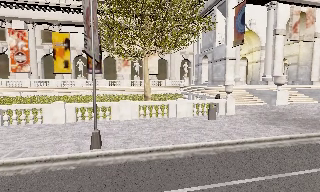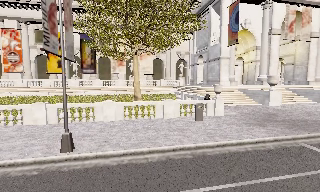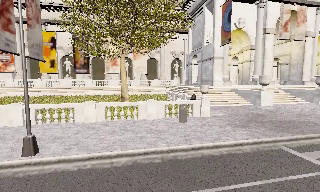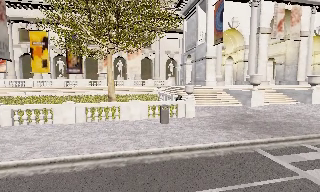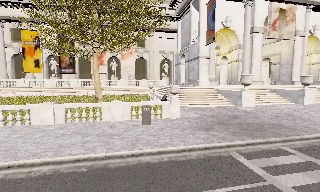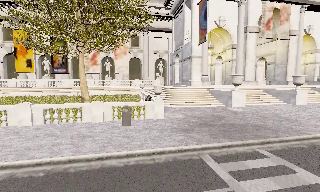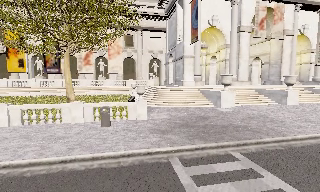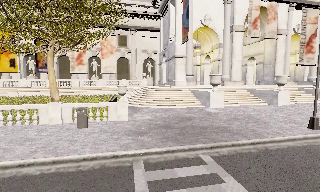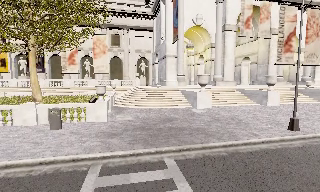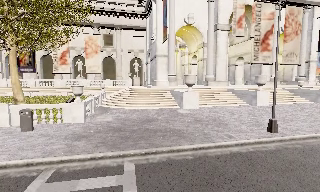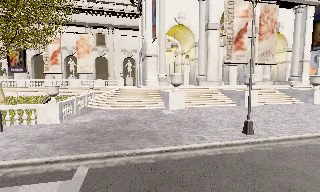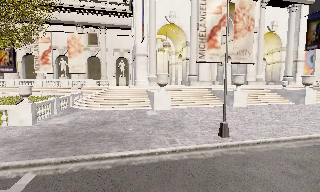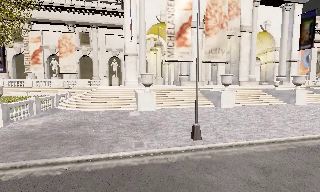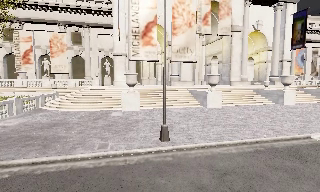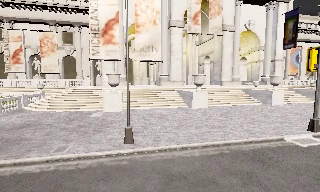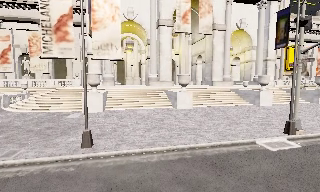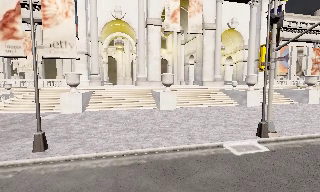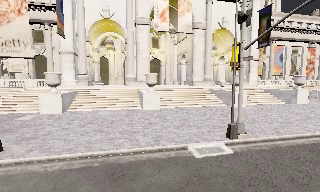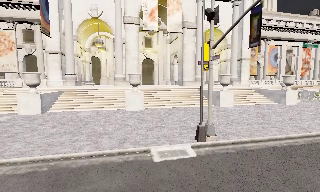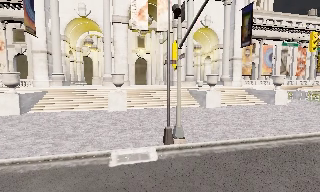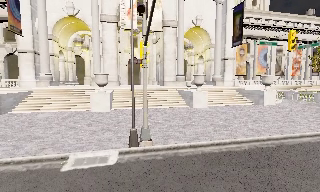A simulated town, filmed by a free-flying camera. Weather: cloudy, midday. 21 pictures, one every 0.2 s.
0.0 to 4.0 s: The camera travels to its right, about 30 m, so close, fixed things drift to the left.
The film runs backward here.
